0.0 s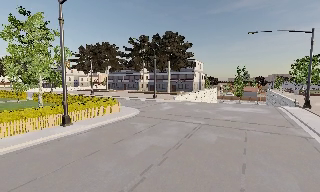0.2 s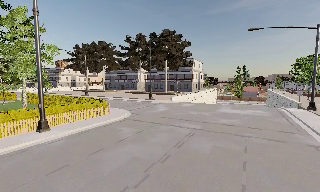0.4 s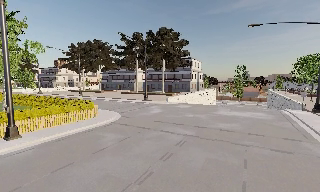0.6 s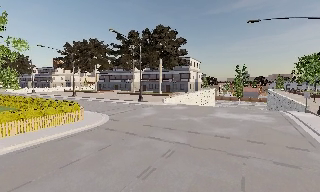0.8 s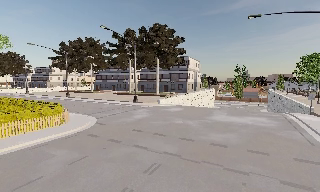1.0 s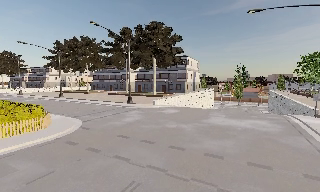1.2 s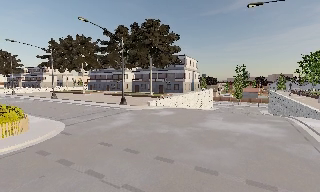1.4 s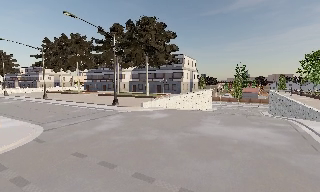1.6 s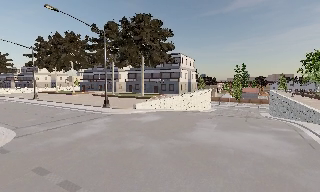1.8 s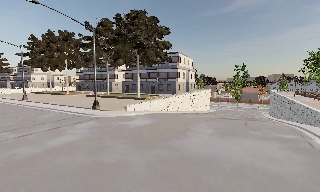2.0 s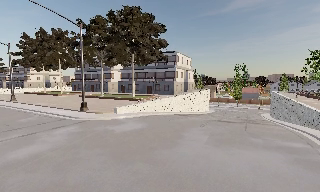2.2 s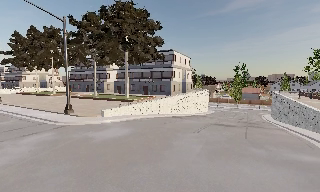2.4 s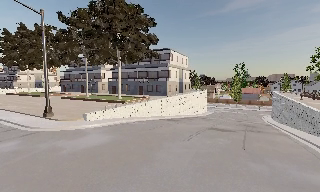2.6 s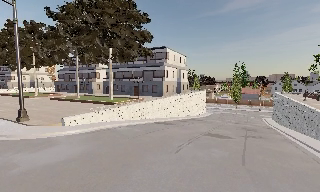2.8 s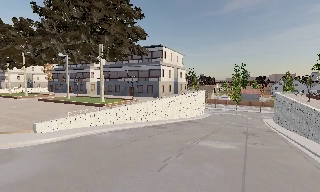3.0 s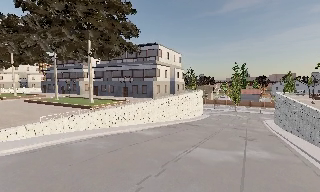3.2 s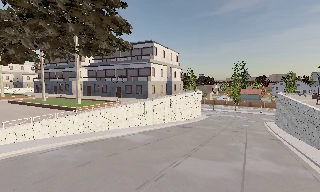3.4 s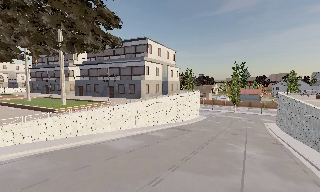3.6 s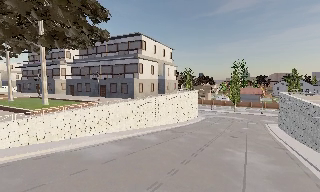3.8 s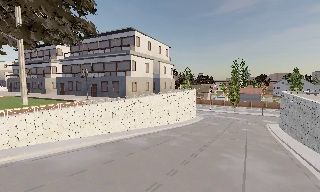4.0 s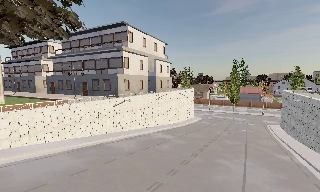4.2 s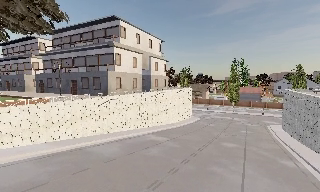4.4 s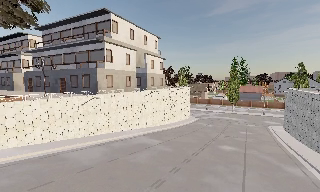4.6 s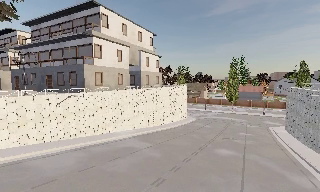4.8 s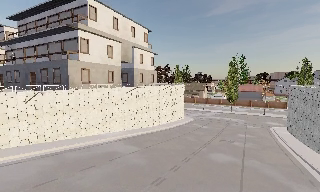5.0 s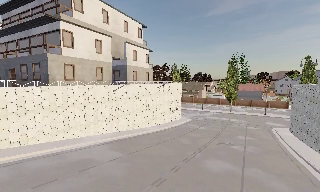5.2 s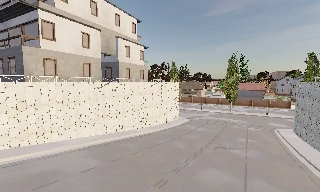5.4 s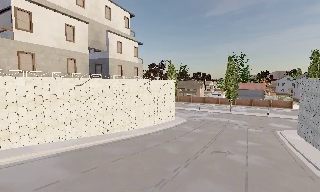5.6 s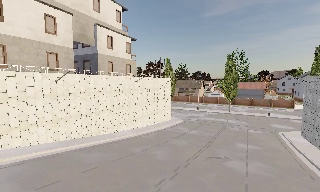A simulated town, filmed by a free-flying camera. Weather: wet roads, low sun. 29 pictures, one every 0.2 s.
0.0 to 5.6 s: The camera travels forward and to its right, about 55 m, so what stands in front looms larger.
The film runs forward here.
